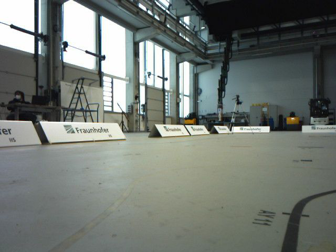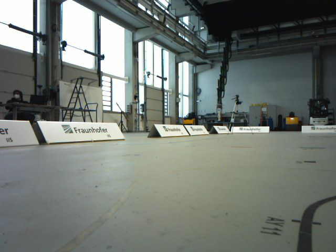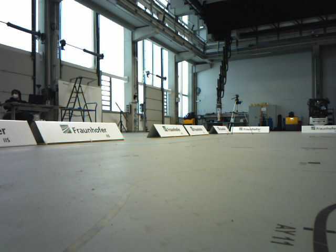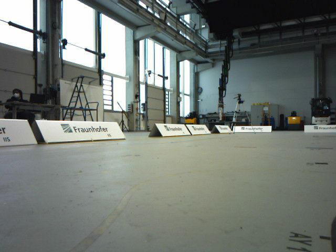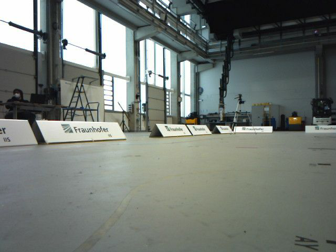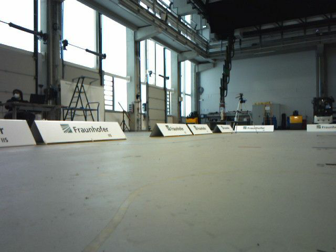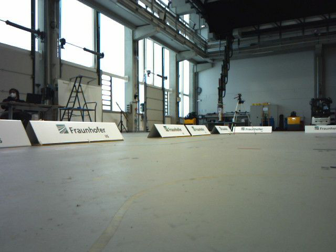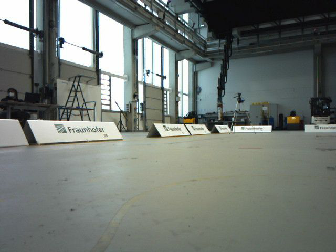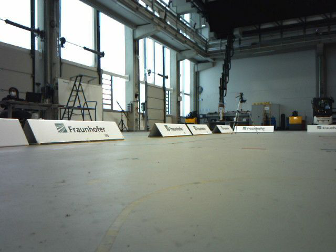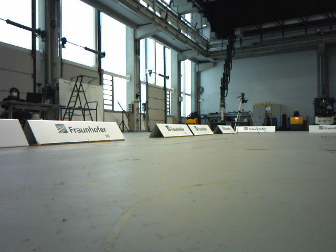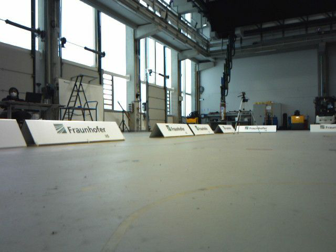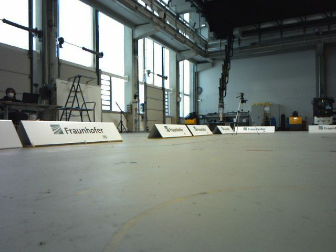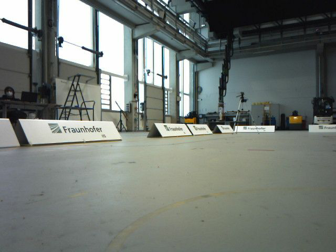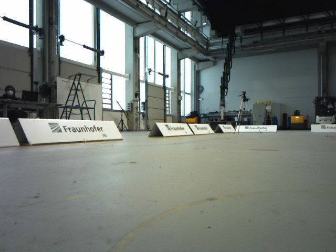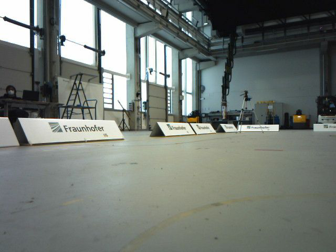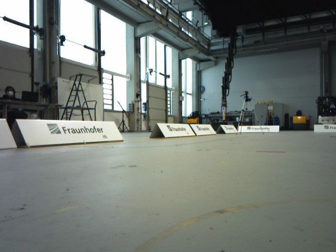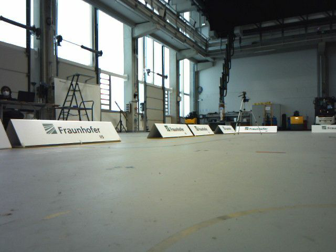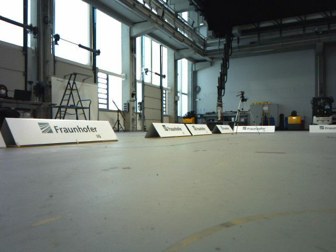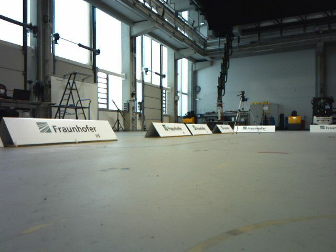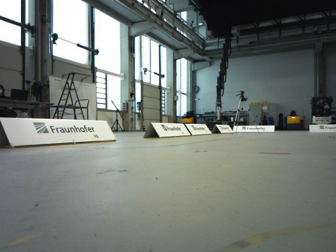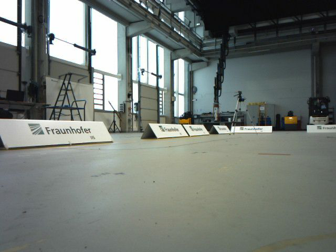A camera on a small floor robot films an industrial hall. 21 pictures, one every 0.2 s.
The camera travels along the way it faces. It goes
forward.
0.0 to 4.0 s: The camera travels forward, about 0.8 m, so what stands in front looms larger.
The film runs forward here.
